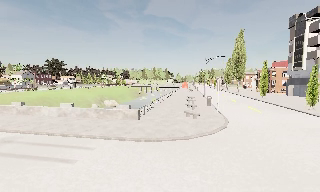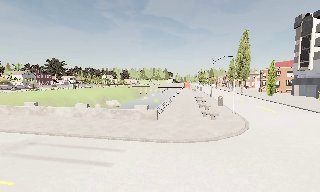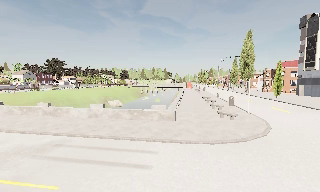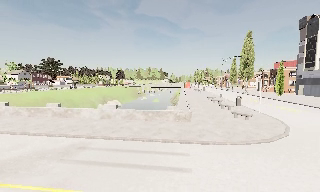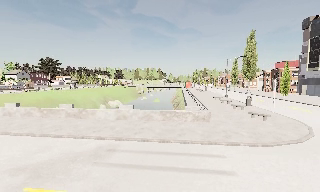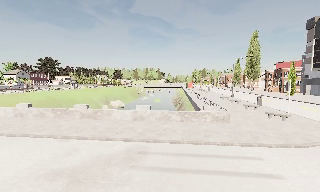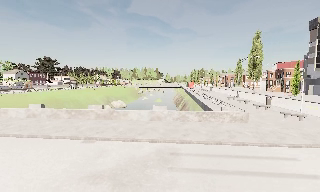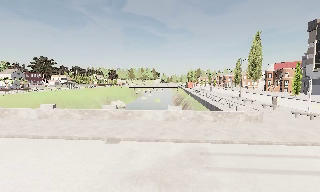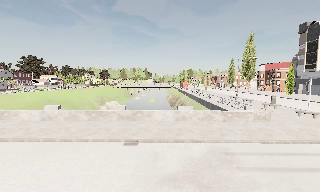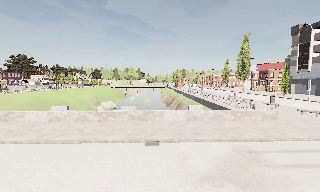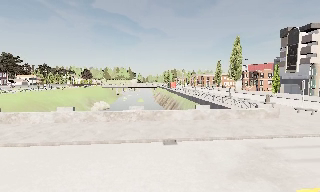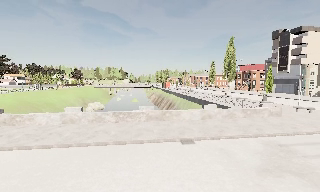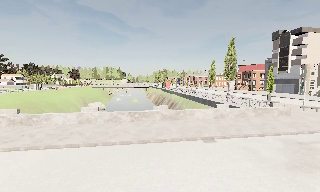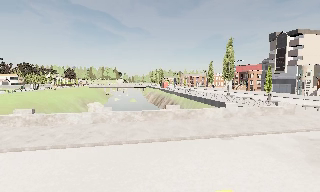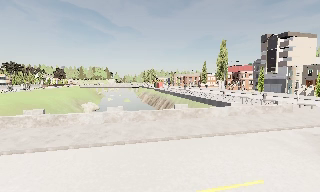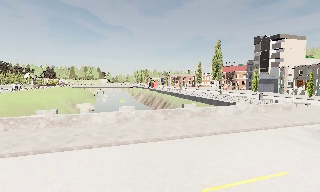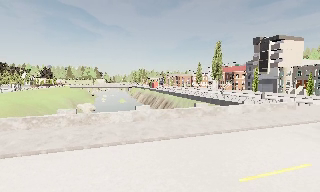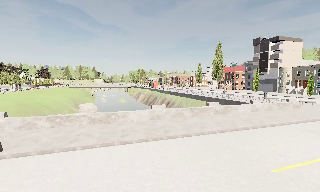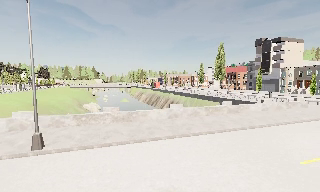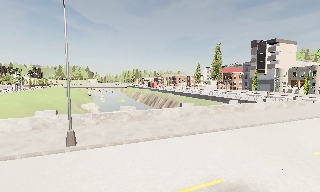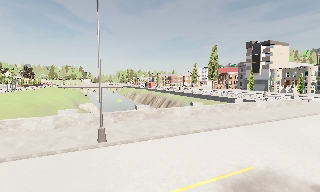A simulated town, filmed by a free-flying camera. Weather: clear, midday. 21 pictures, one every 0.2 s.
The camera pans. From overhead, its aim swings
clockwise.
0.0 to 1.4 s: The camera travels to its left, about 11 m, so close, fixed things drift to the right.
1.4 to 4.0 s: The camera pans to its right, which is clockwise from overhead, by about 25 degrees. It travels to its left, about 19 m, so close, fixed things drift to the right.
The film runs backward here.
